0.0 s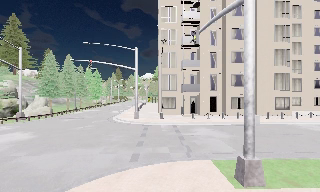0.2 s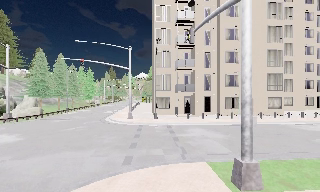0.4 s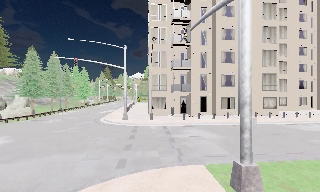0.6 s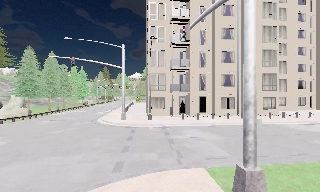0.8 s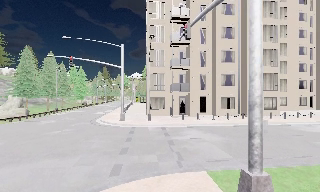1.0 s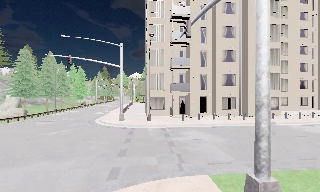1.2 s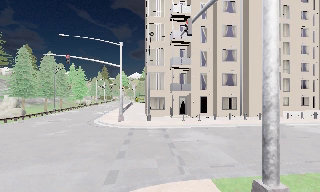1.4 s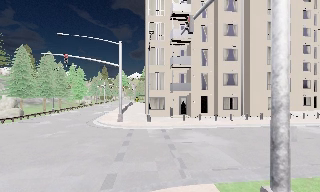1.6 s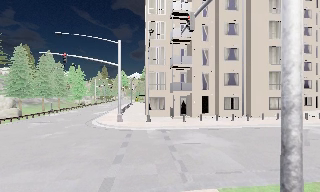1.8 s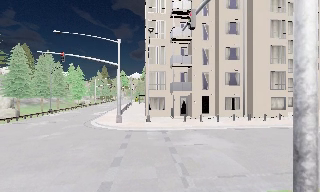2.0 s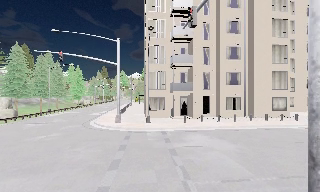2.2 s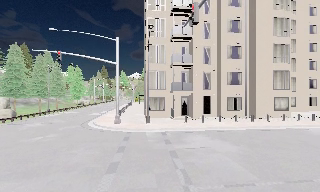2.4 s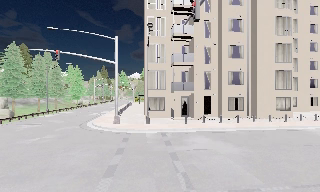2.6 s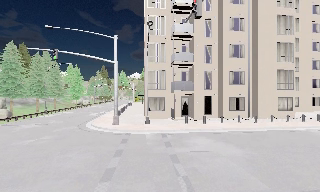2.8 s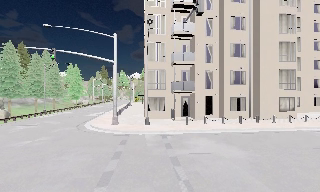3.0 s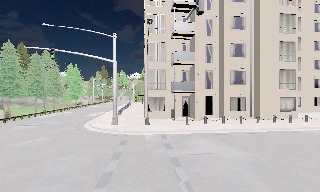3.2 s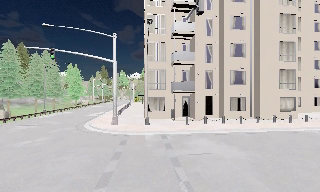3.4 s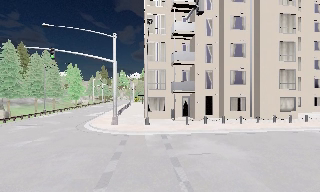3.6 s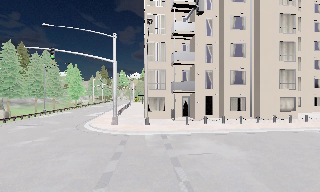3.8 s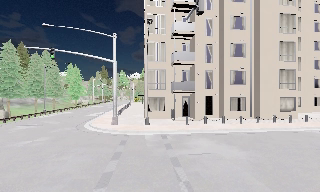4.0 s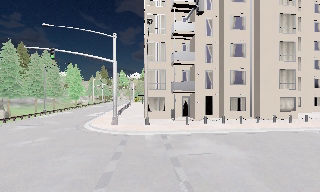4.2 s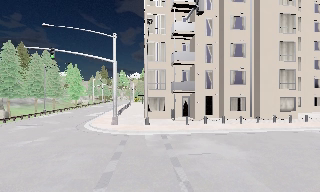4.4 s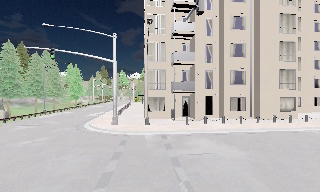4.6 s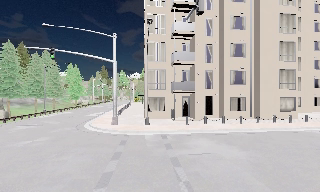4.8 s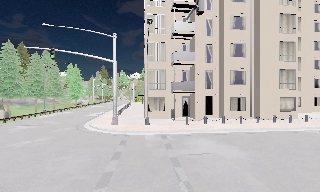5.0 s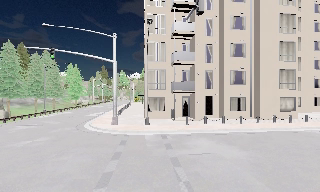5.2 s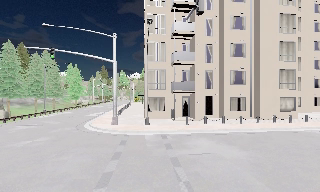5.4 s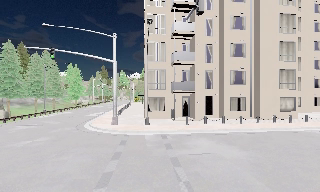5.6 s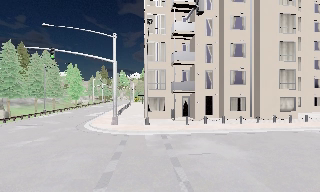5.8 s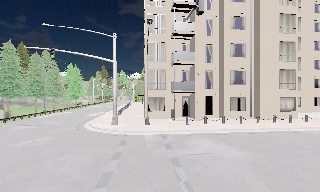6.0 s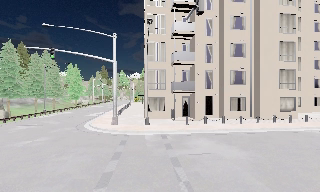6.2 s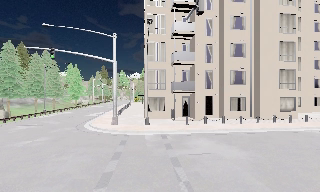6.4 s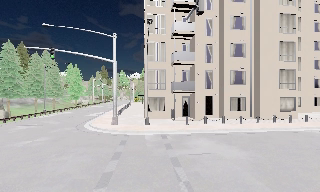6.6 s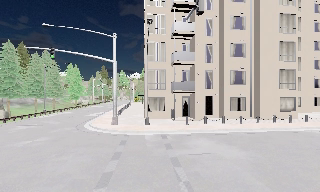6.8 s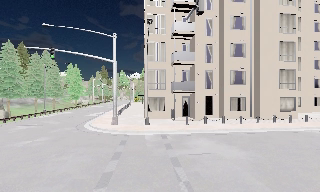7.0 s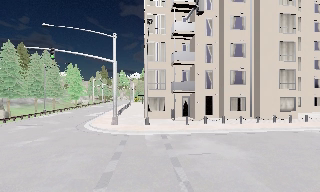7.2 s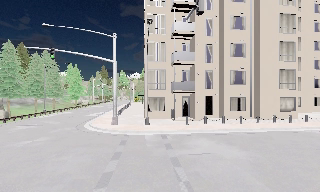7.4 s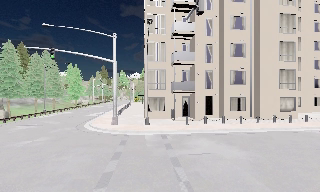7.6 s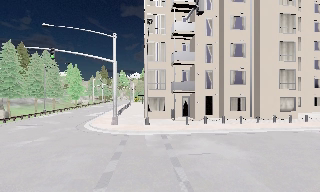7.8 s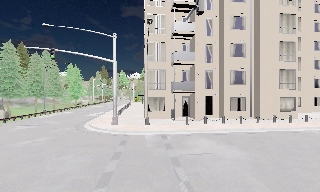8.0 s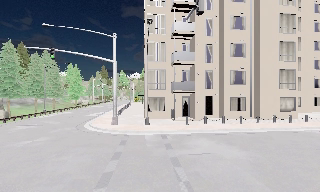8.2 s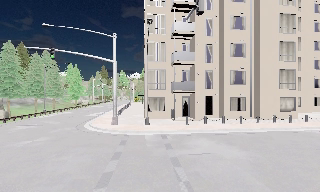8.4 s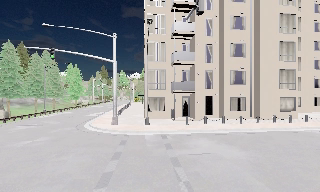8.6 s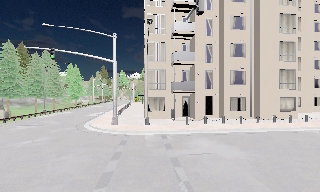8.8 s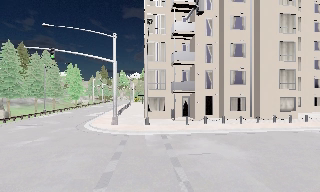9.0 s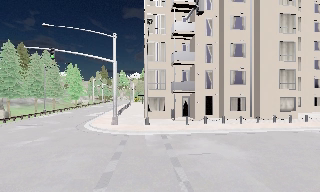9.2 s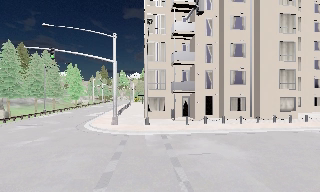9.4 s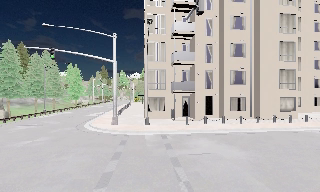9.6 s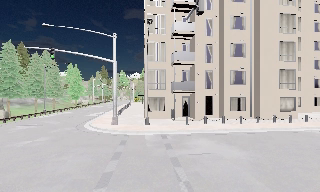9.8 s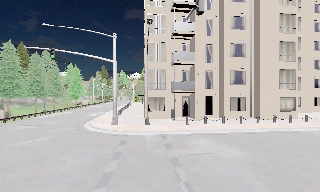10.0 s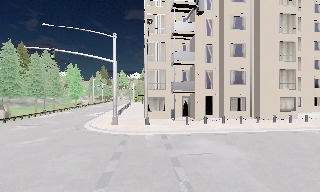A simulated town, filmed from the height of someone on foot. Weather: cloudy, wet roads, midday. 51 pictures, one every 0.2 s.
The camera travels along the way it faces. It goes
forward.
0.0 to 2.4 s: The camera travels forward, about 3 m, so what stands in front looms larger.
2.4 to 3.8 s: The camera travels forward, about 0.5 m, so what stands in front looms larger. It loses speed.
3.8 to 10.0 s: The camera keeps its place and its aim.
The film runs forward here.
